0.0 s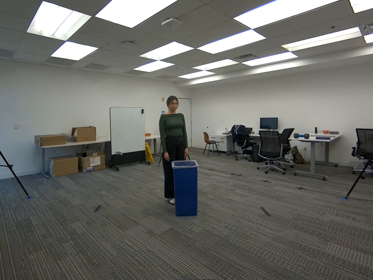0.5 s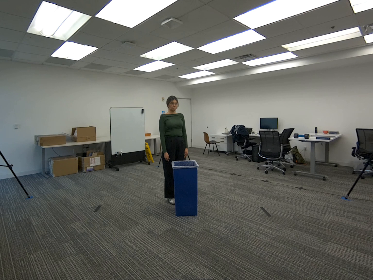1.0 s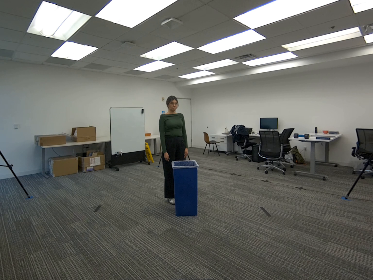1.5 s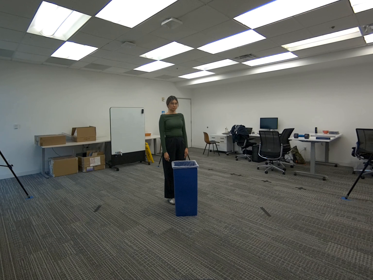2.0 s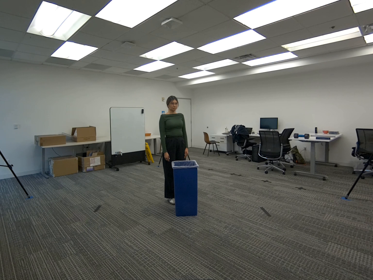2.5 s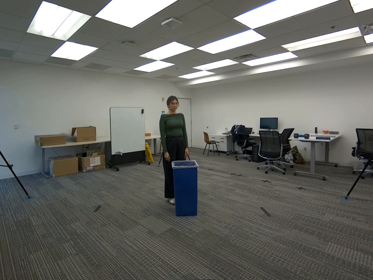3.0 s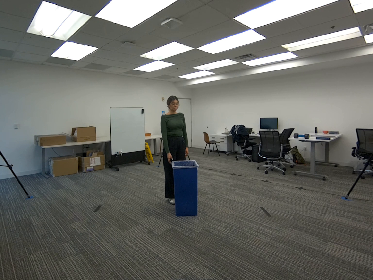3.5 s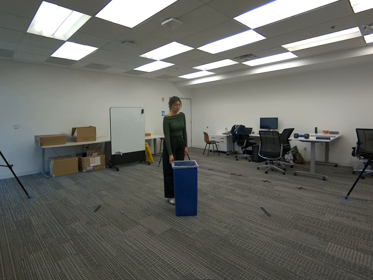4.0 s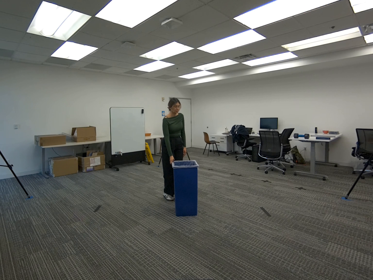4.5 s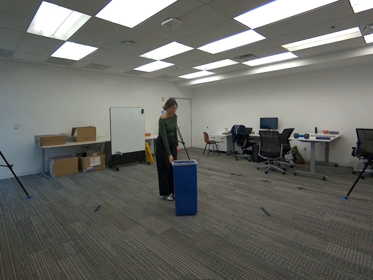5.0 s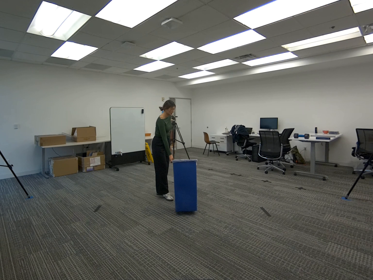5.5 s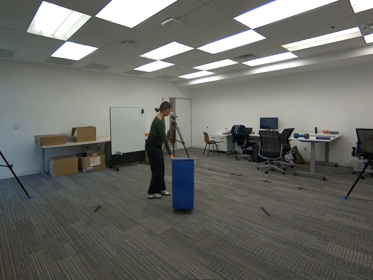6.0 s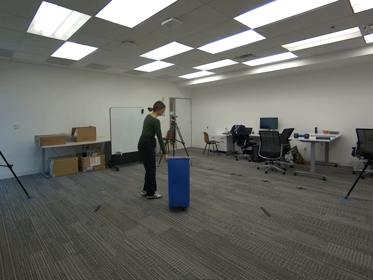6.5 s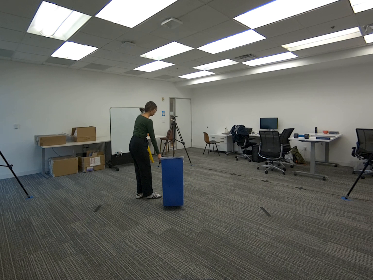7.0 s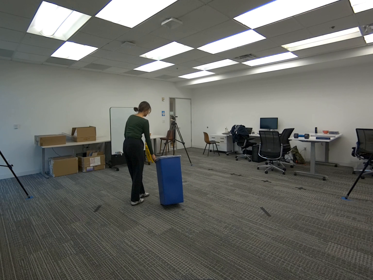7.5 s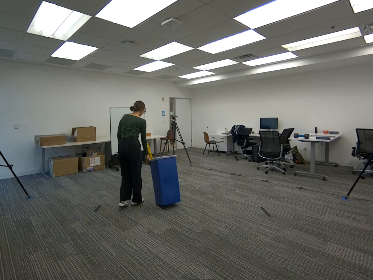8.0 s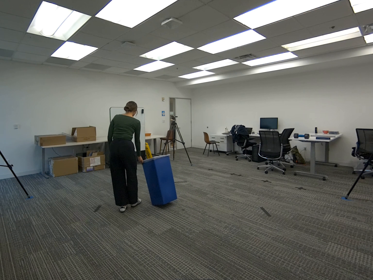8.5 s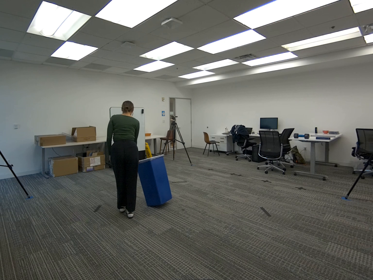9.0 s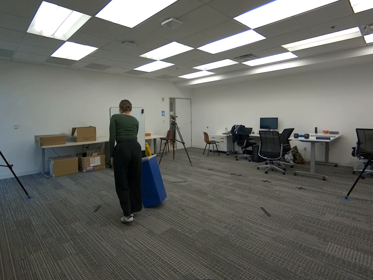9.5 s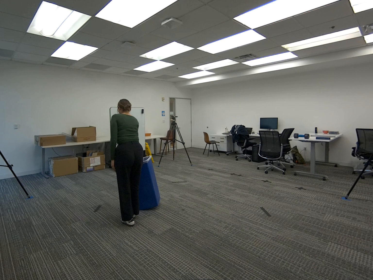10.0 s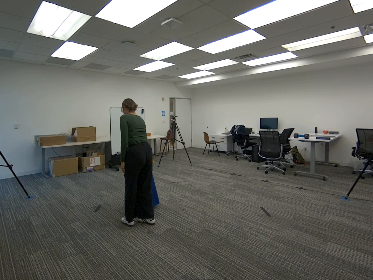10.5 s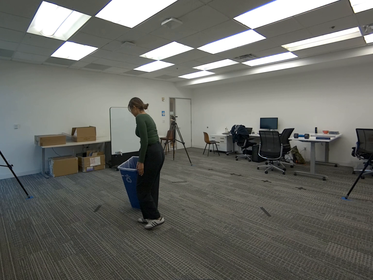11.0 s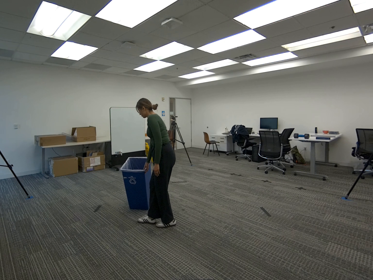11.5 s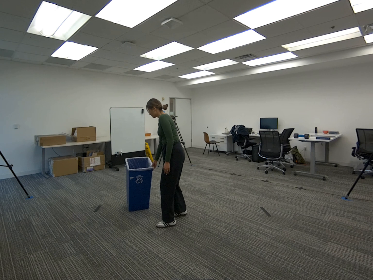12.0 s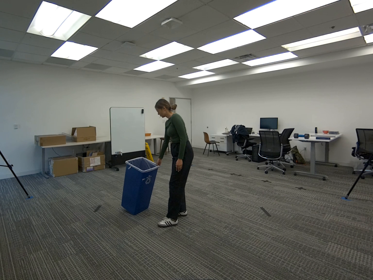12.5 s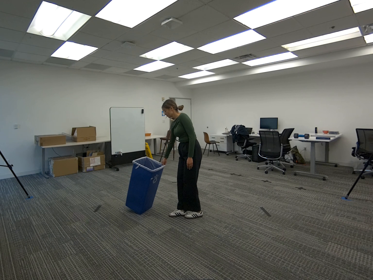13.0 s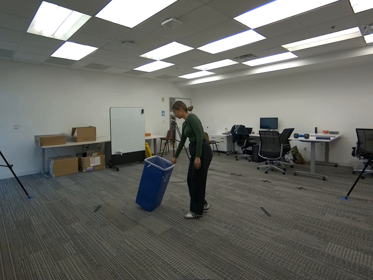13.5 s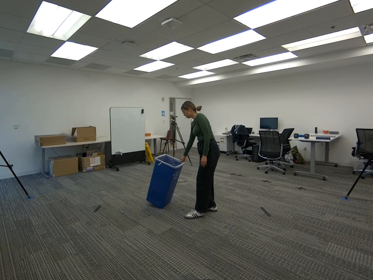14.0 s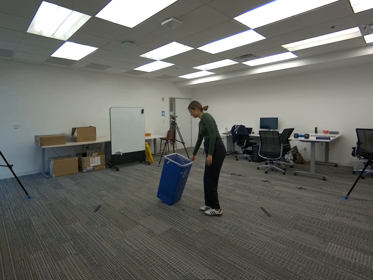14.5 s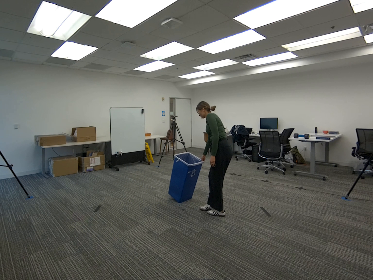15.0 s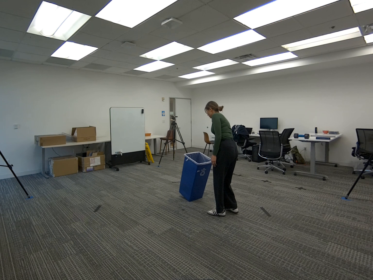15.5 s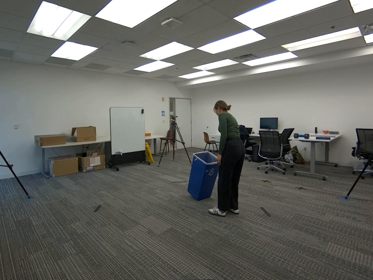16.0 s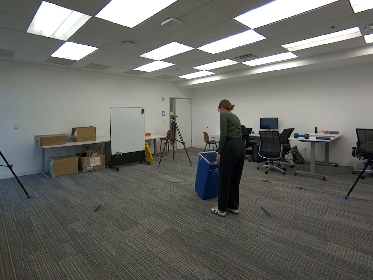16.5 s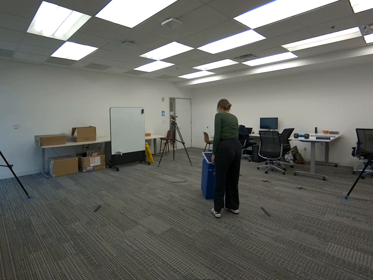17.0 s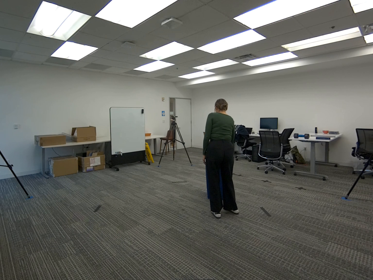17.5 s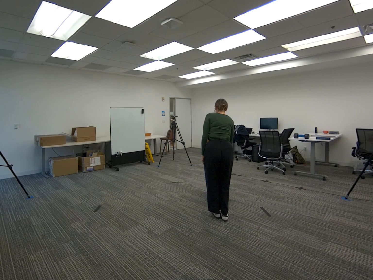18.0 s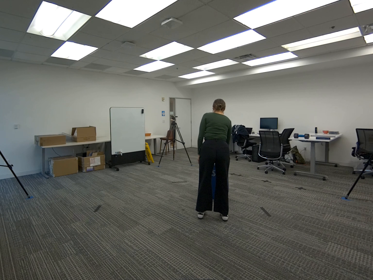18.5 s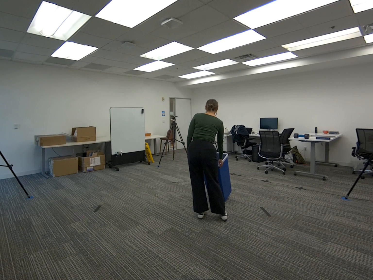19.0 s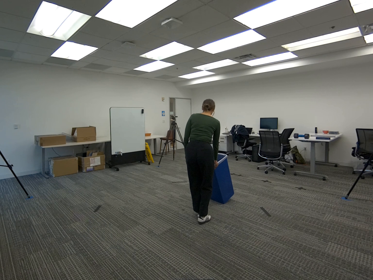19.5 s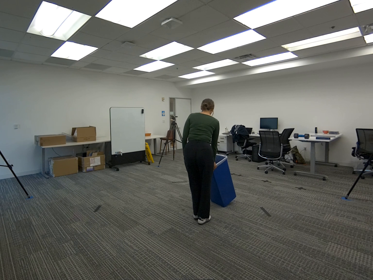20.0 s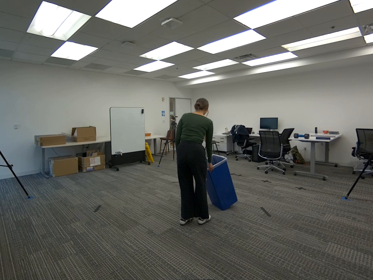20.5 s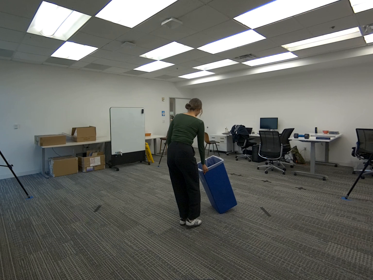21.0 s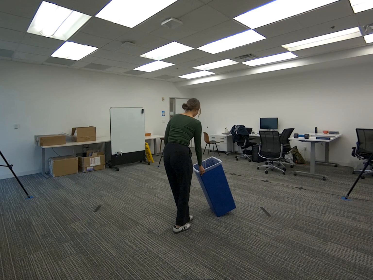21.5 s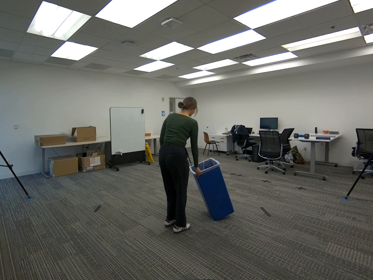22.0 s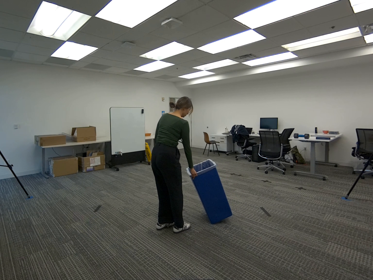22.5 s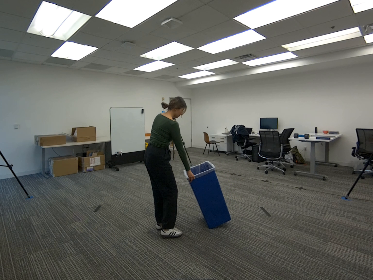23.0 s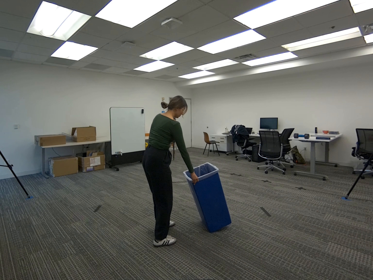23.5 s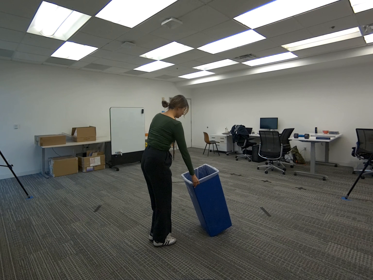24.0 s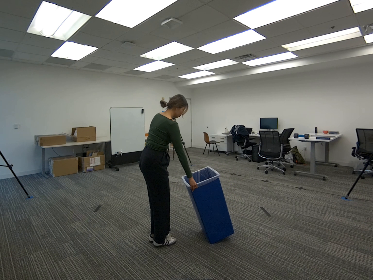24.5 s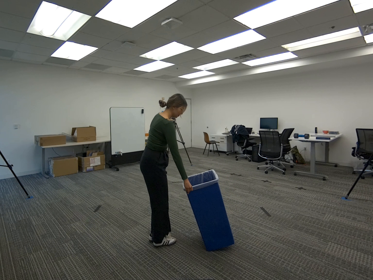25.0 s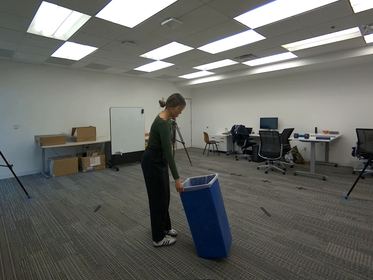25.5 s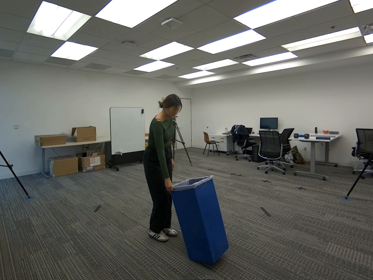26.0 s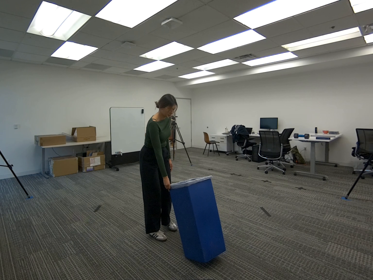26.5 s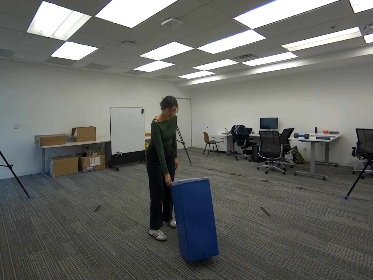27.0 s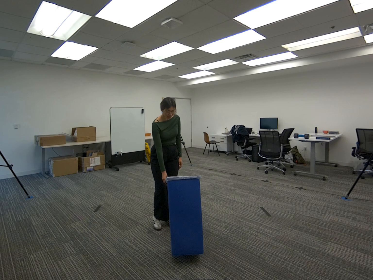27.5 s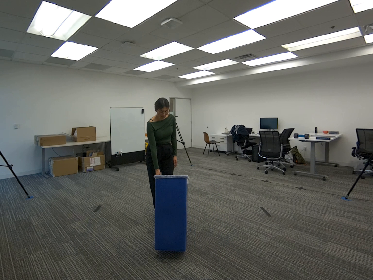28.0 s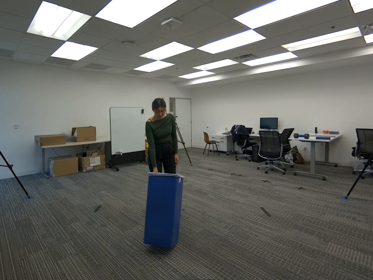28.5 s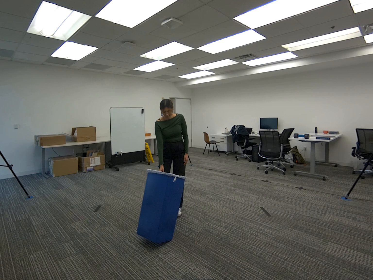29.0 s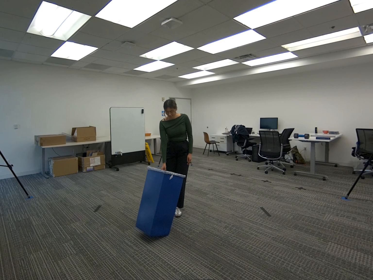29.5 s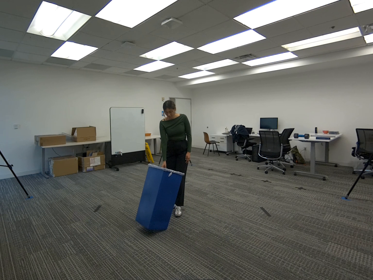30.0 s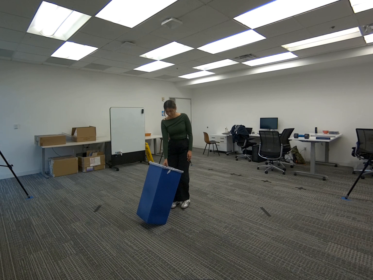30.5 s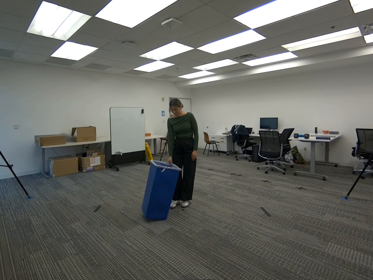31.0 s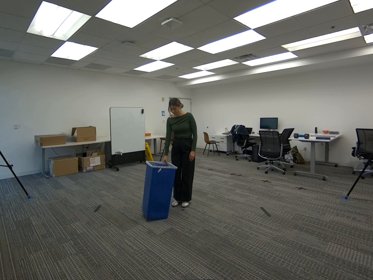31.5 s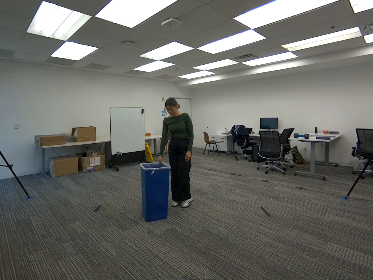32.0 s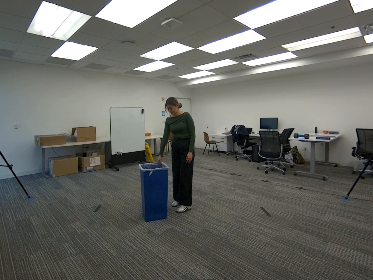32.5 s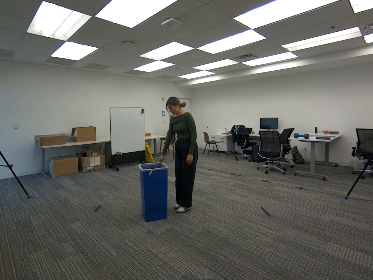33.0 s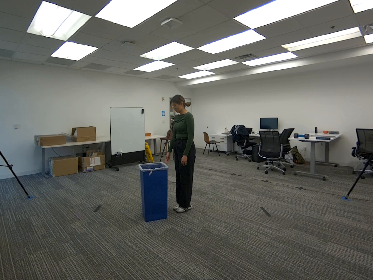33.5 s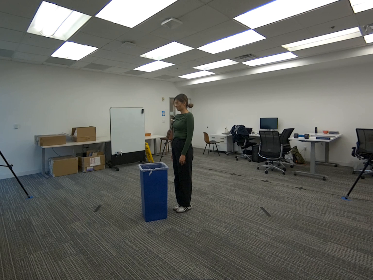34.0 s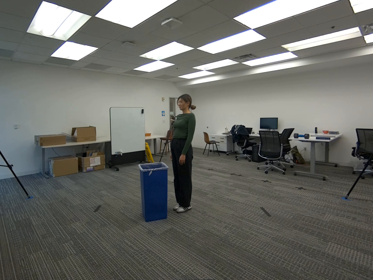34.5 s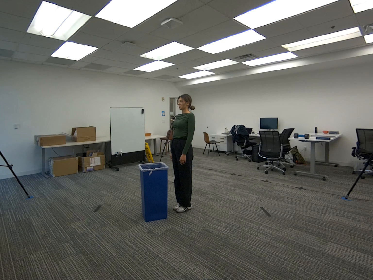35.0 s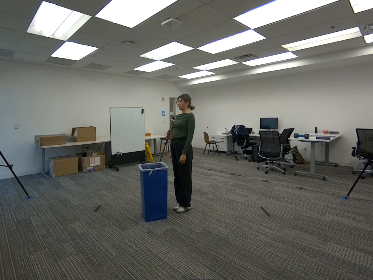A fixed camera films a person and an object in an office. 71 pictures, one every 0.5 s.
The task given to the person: Walk to the blue trash can, grasp it, and drag it continuously within the designated boundary without pausing.
